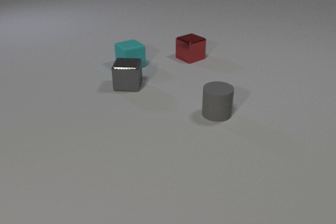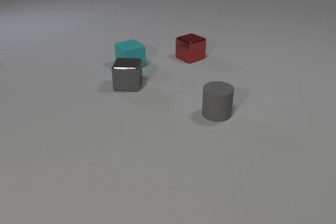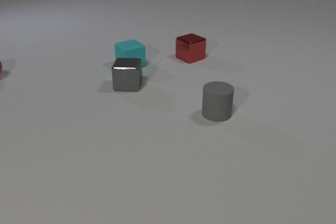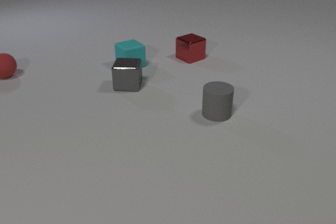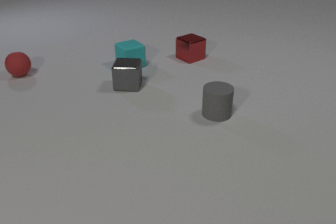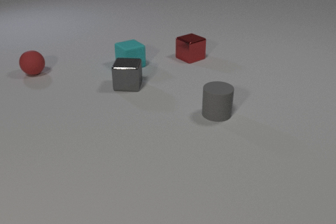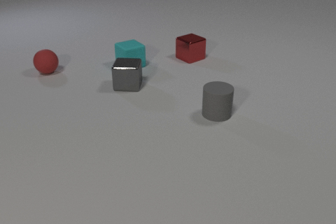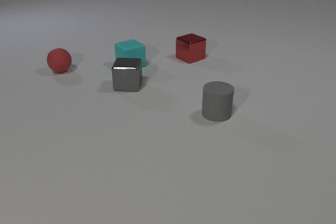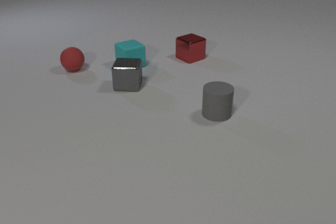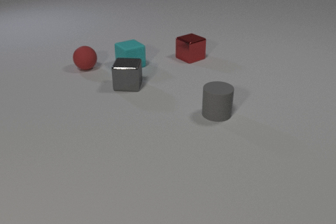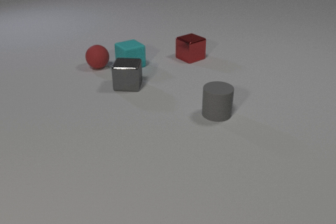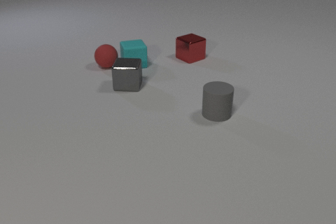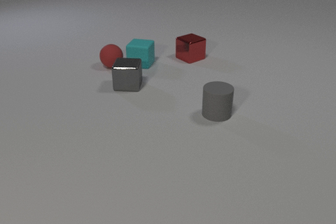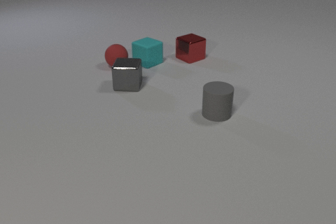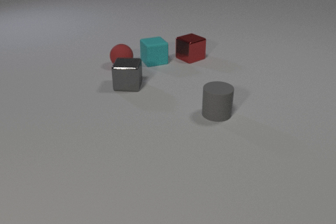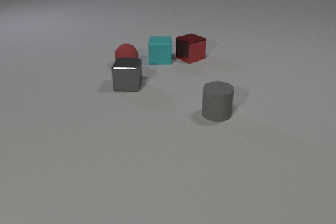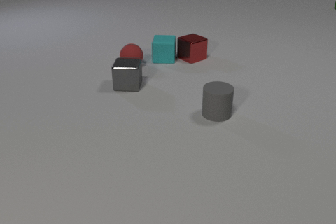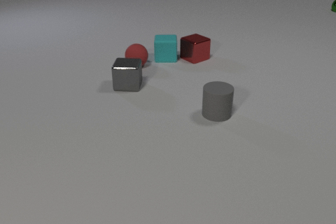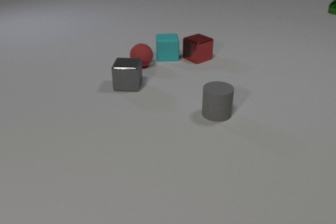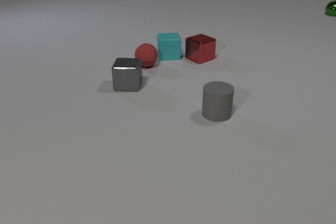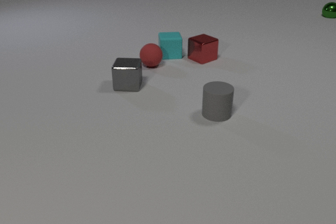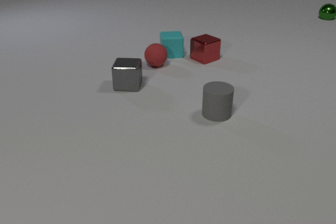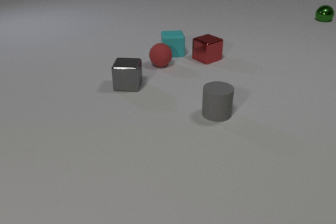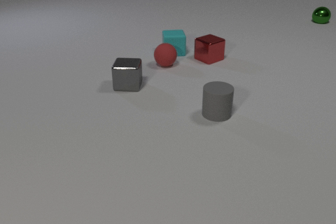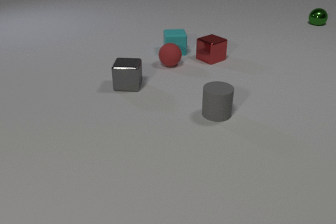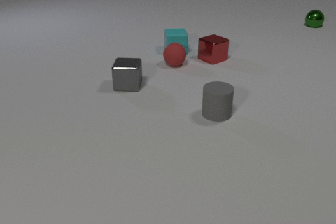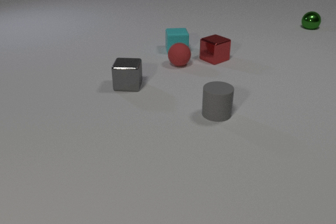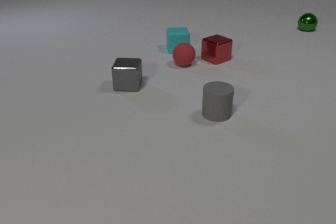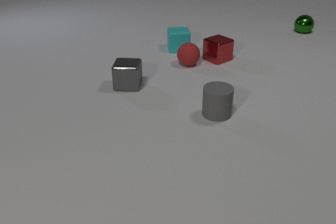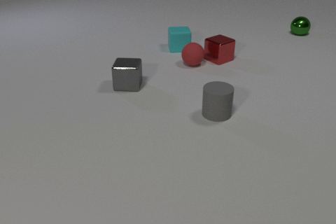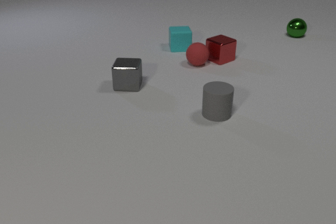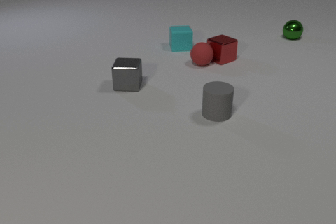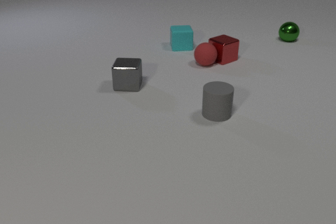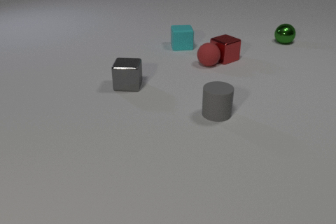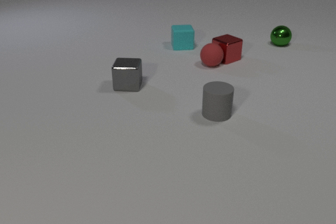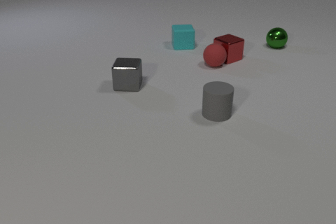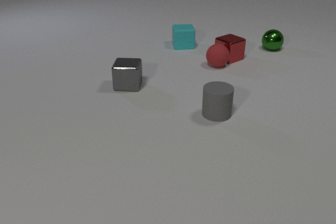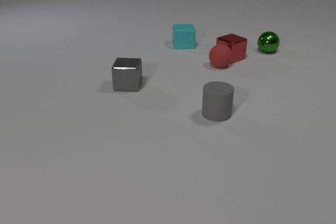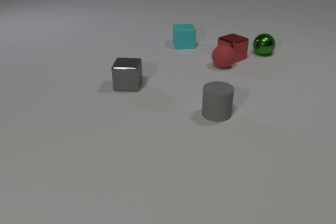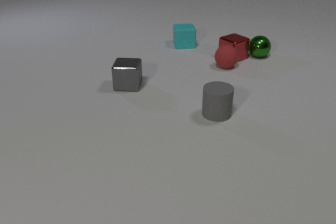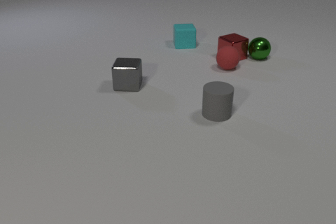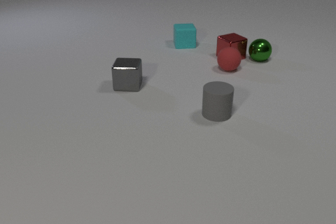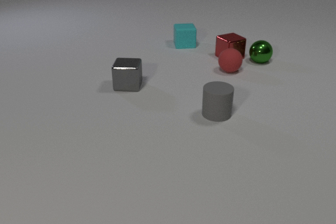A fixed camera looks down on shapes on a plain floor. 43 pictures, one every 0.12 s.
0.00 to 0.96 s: The red rubber sphere comes in at the left edge, rolls to the right.
0.96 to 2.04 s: The red rubber sphere rolls to the right. The cyan rubber cube slides to the right and away from the camera, spins clockwise seen from above by about 120 degrees, its near face sliding to the left. The green metal sphere comes in at the right edge, rolls toward the camera. The red rubber sphere and the cyan rubber cube collide. The cyan rubber cube and the red metal cube collide.
2.04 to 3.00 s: The red rubber sphere rolls to the right. The cyan rubber cube slides away from the camera and to the right. The green metal sphere rolls toward the camera. The red metal cube slides to the right.
3.00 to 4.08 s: The red rubber sphere rolls to the right. The cyan rubber cube slides away from the camera and to the right. The green metal sphere rolls toward the camera and to the left. The red metal cube slides to the right. The red rubber sphere and the red metal cube collide.
4.08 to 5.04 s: The red rubber sphere rolls to the right and toward the camera. The cyan rubber cube slides away from the camera. The green metal sphere rolls toward the camera. The red metal cube slides away from the camera. The green metal sphere and the red metal cube collide.
What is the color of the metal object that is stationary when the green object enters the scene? gray.
What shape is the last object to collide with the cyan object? cube.
Are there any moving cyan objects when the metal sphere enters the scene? yes.
